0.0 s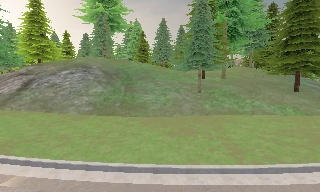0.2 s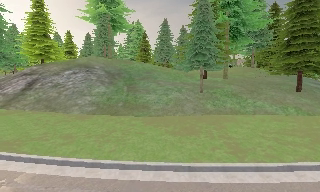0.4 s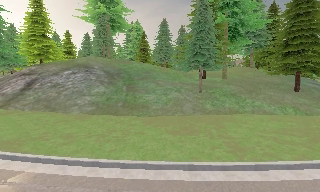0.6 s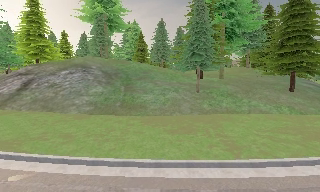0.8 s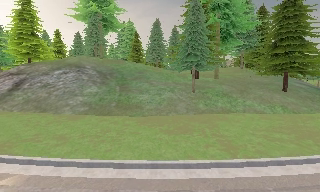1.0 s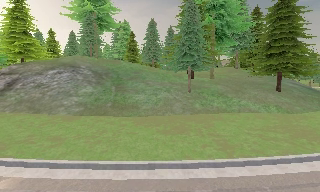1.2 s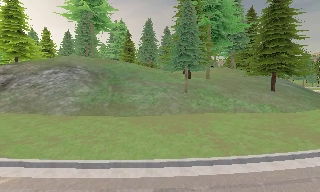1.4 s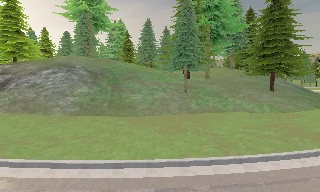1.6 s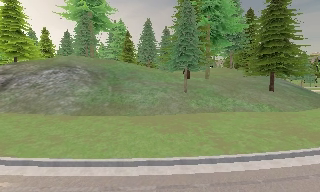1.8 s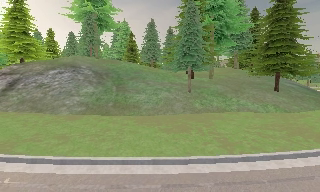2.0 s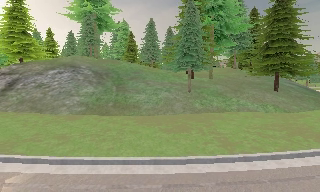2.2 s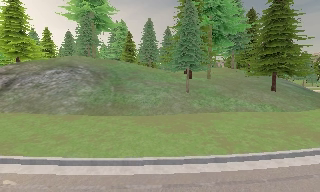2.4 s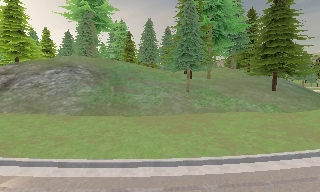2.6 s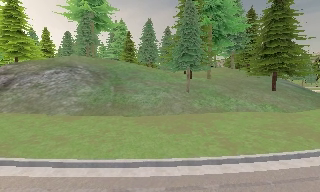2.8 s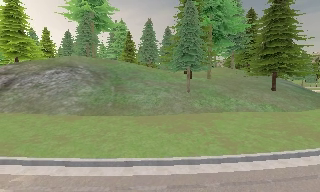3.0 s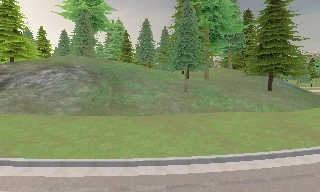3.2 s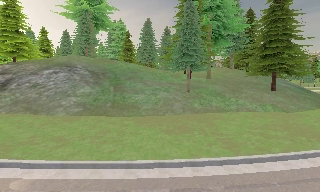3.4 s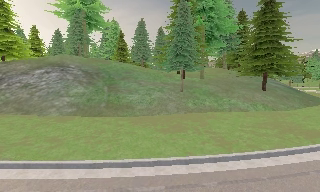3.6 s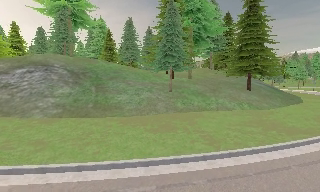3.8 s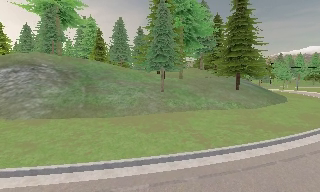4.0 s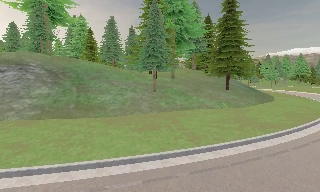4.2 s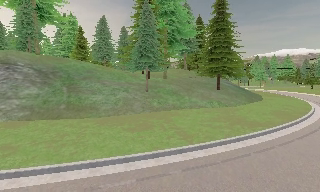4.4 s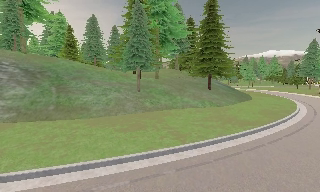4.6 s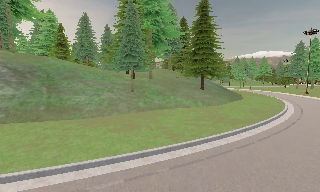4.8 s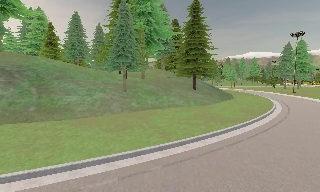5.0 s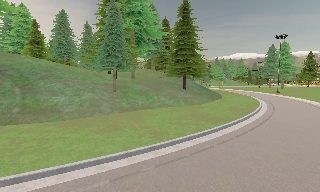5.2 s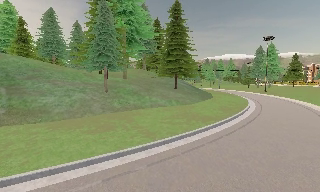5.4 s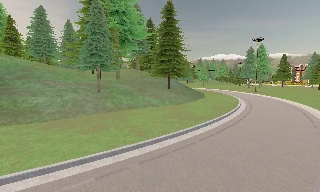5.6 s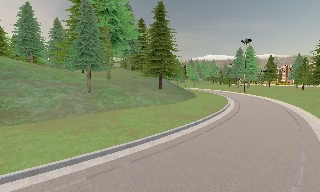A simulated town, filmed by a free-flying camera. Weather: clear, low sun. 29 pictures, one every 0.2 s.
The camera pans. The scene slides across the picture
to the left.
The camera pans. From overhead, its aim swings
clockwise.
0.0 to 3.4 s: The camera travels to its left, about 1 m.
3.4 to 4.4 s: The camera swings to its right by about 15 degrees, and the scene slides to the left.
4.4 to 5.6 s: The camera pans to its right, which is clockwise from overhead, by about 15 degrees. It travels backward, about 0.5 m, so what stands in front gets smaller.
The film runs backward here.
